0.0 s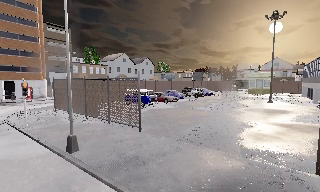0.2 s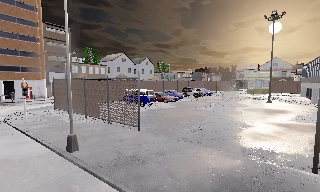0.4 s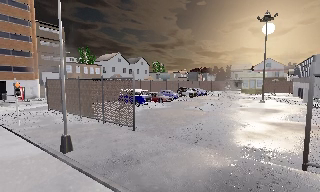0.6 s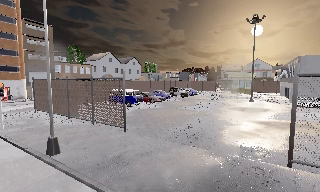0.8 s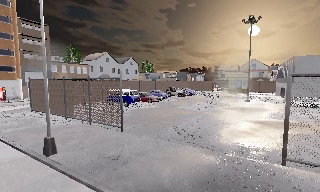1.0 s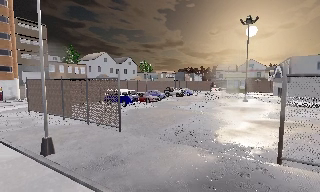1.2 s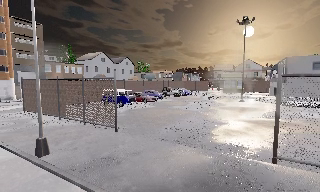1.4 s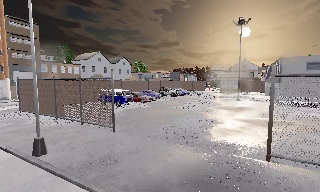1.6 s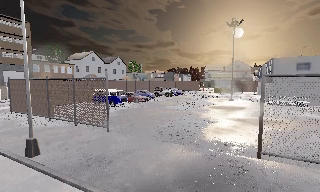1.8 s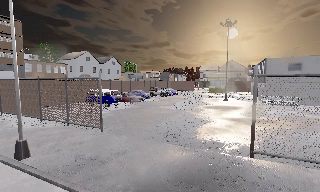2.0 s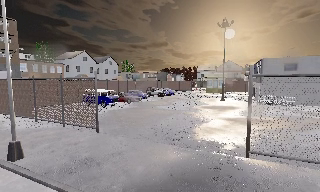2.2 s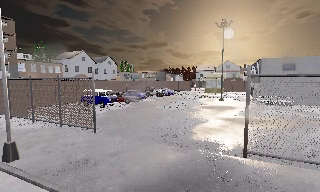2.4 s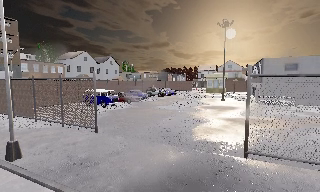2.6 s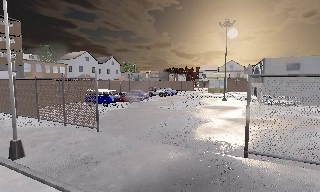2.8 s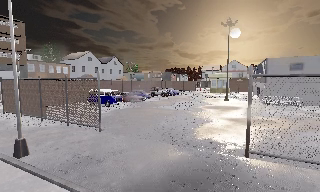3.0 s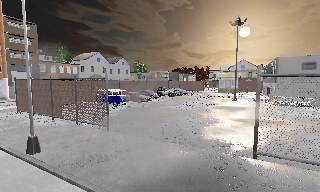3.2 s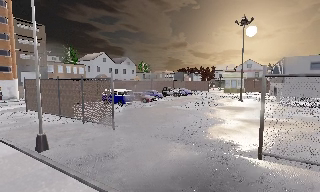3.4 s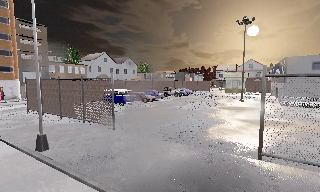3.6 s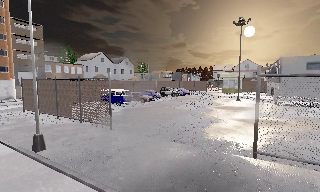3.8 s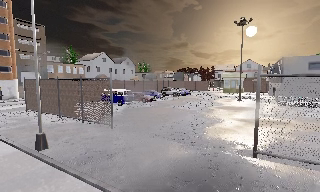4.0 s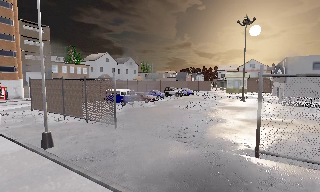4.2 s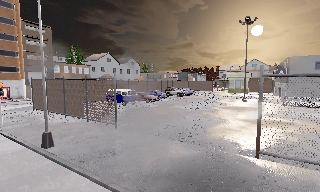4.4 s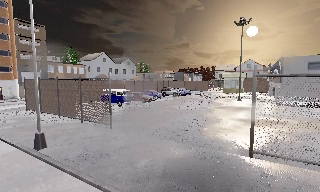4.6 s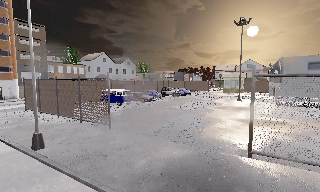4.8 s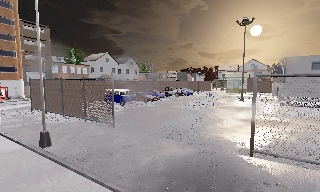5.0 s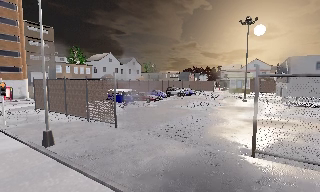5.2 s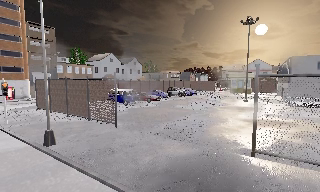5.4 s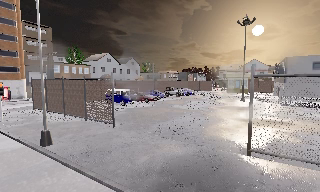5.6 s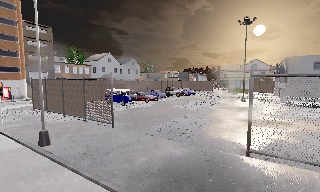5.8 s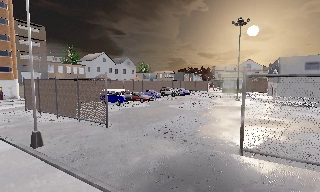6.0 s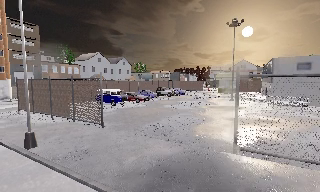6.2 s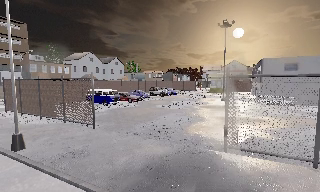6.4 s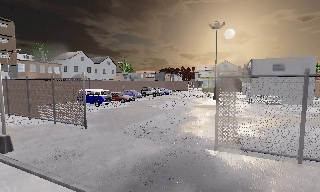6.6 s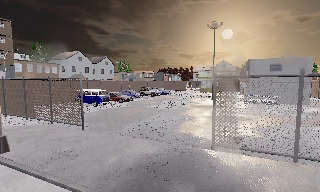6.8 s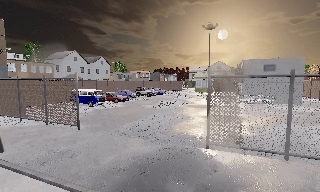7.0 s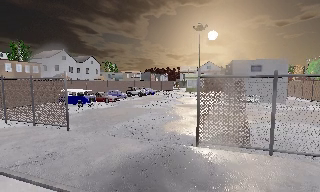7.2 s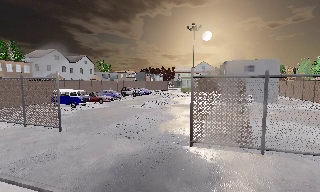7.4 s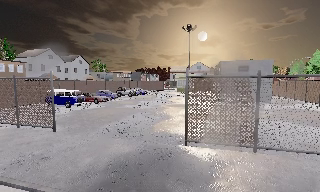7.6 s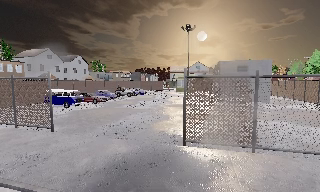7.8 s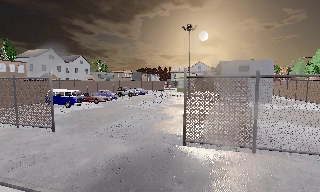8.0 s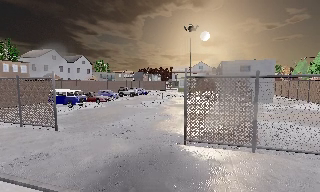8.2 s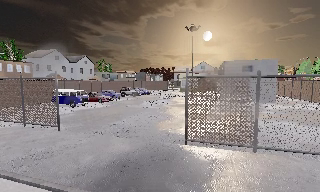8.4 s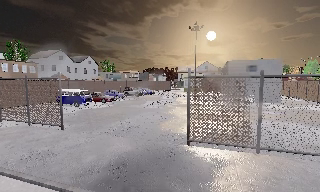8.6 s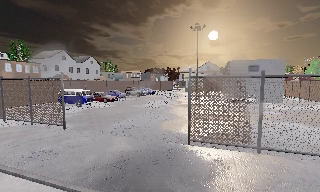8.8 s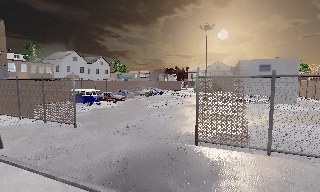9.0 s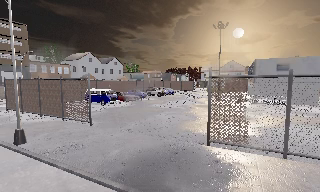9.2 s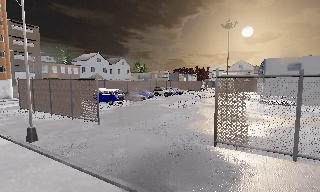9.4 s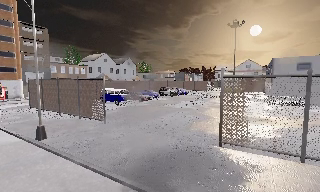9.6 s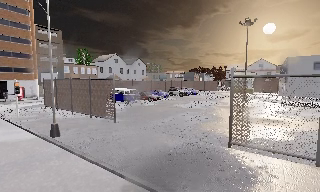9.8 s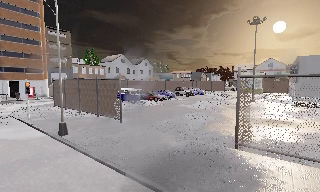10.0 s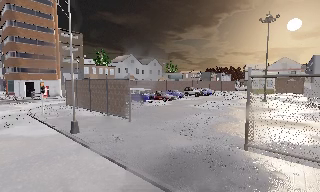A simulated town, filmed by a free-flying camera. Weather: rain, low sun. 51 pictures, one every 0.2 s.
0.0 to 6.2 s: The camera travels to its right and backward, about 1.5 m, so close, fixed things drift to the left.
6.2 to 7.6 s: The camera pans to its right, which is clockwise from overhead, by about 10 degrees.
7.6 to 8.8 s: The camera shifts only a little, or ends up much as it began.
8.8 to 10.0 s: The camera swings to its left by about 20 degrees, and the scene slides to the right.
The film runs backward here.
